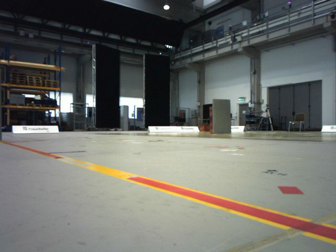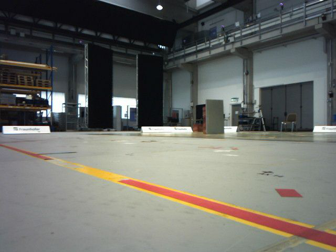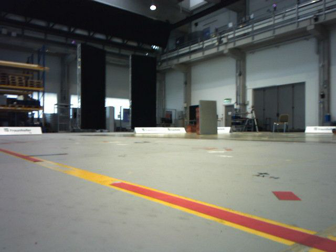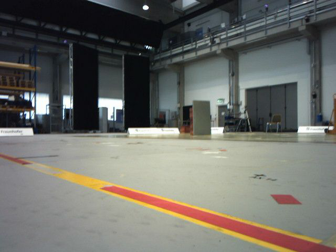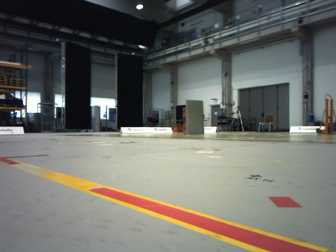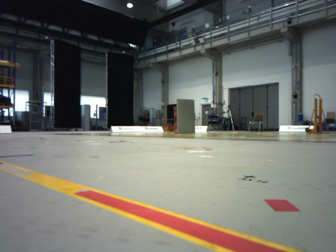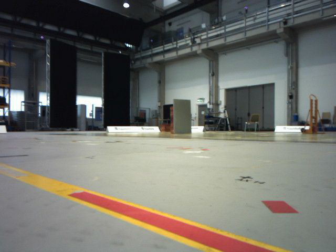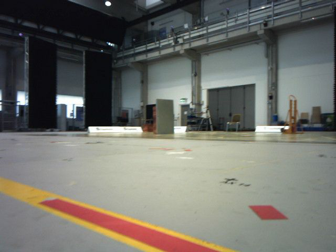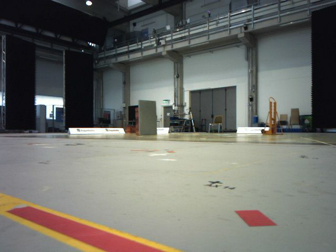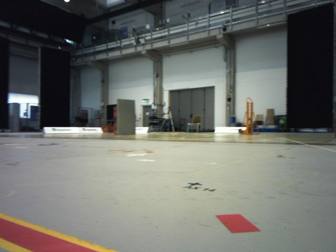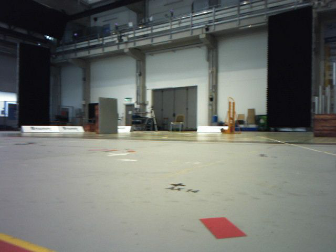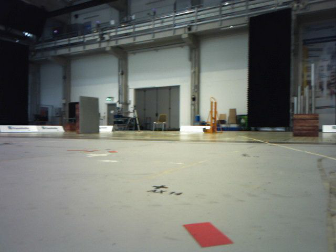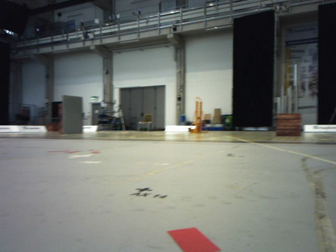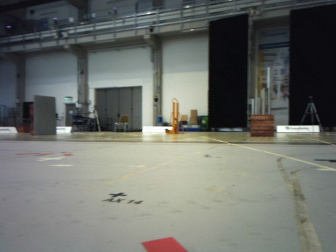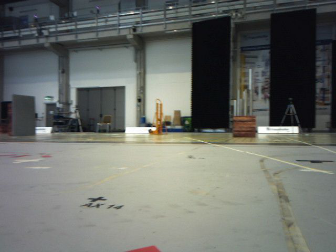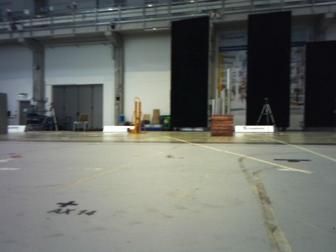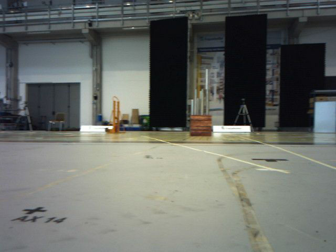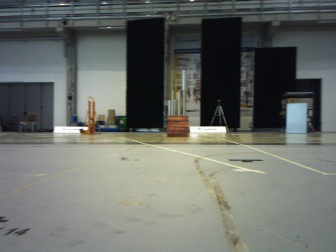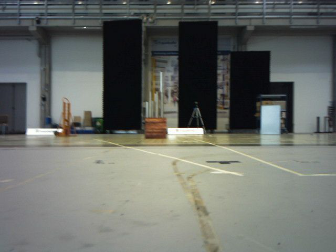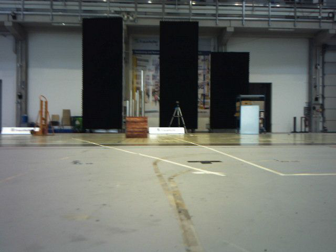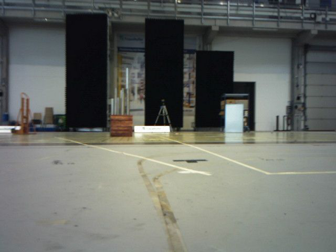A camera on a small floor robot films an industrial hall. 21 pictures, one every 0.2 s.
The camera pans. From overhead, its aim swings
clockwise.
The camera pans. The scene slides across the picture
to the left.
0.0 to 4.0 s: The scene slides to the left, as the camera pans about 65 degrees to its right. It travels forward, about 0.7 m.
The film runs forward here.
